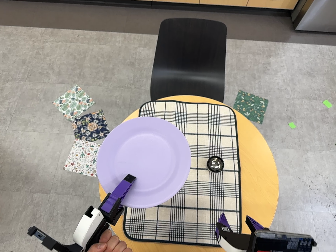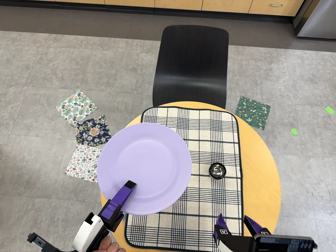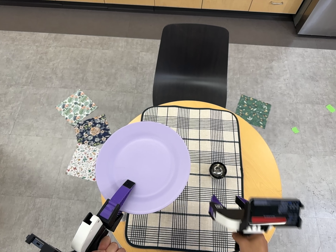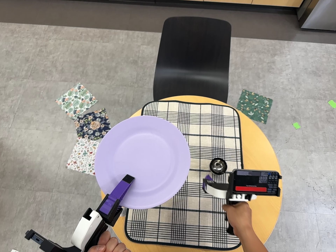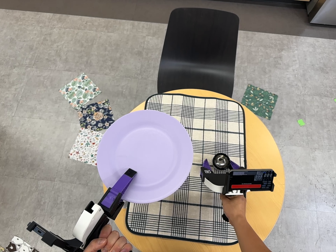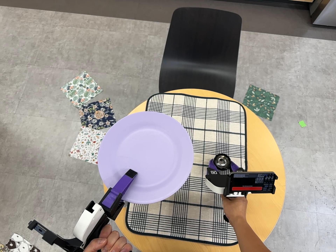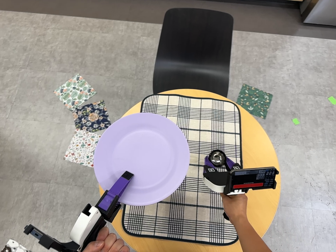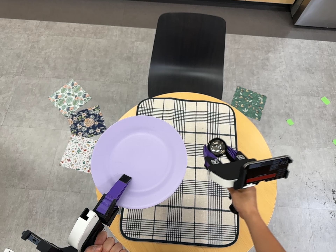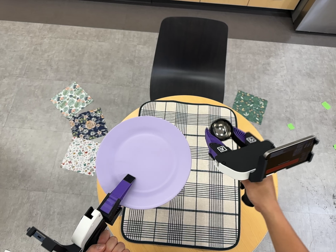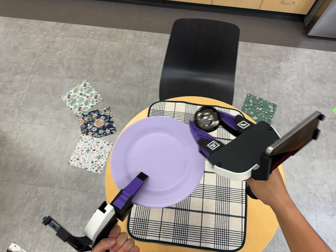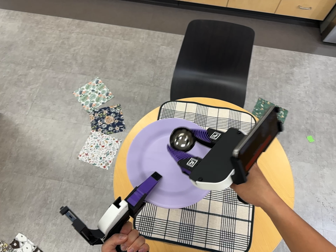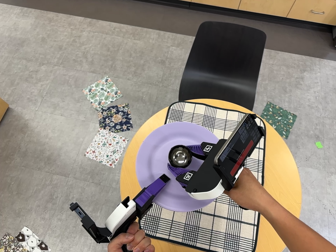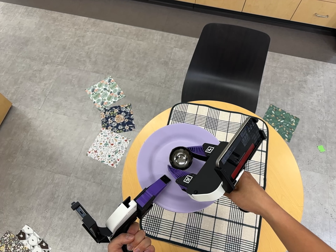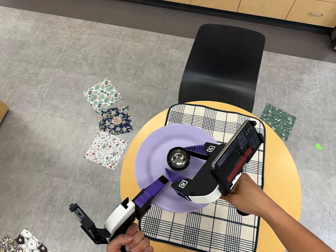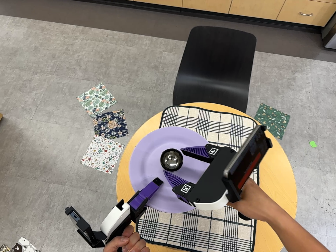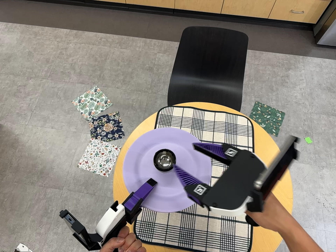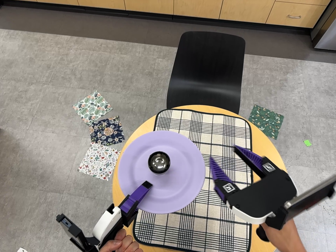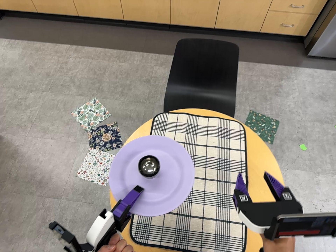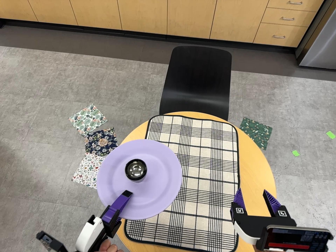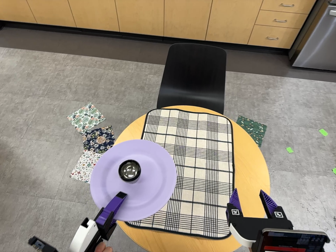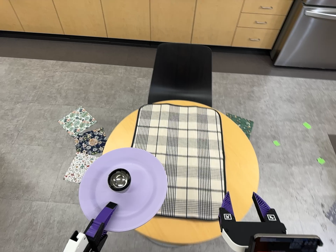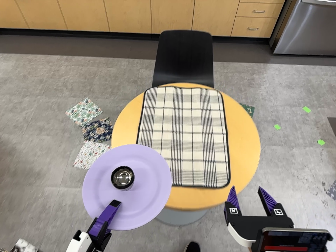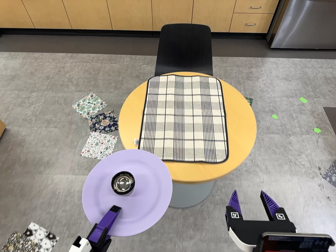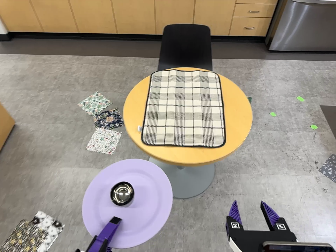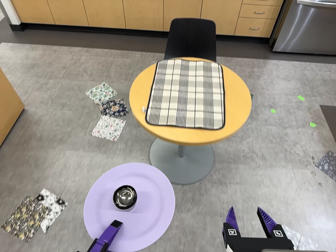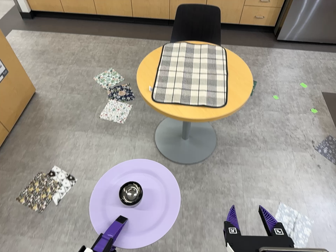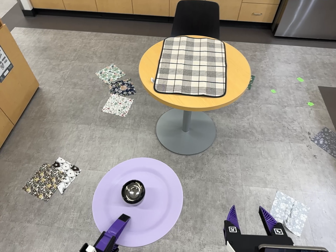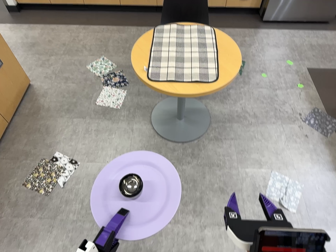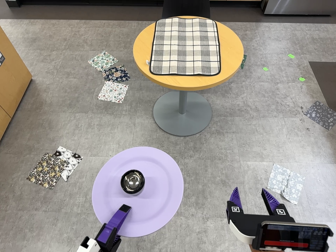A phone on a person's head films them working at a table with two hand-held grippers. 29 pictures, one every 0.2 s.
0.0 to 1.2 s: The camera shifts only a little, or ends up much as it began.
1.2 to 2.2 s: The camera travels to its left, about 5 cm, so close, fixed things drift to the right.
2.2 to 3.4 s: The camera travels toward the bottom of its view, backward and to its right, about 8 cm.
3.4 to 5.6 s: The camera travels toward the bottom of its view and backward, about 110 cm, so close, fixed things drift upward.
The film runs backward here.
